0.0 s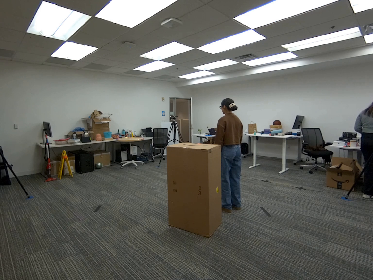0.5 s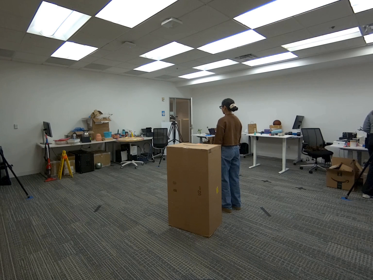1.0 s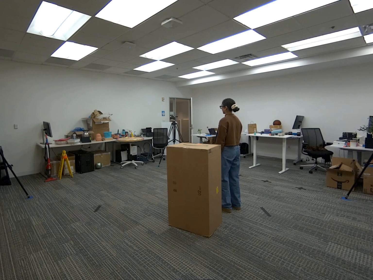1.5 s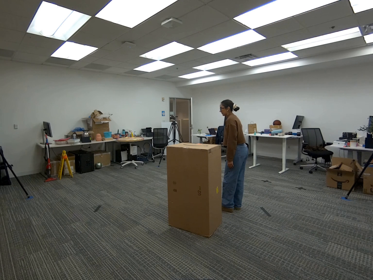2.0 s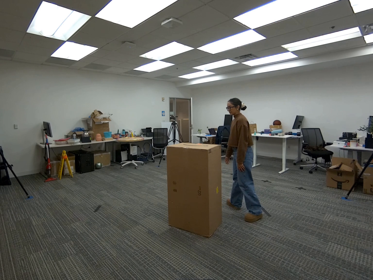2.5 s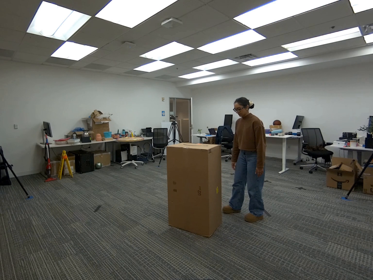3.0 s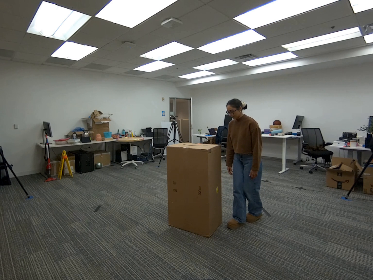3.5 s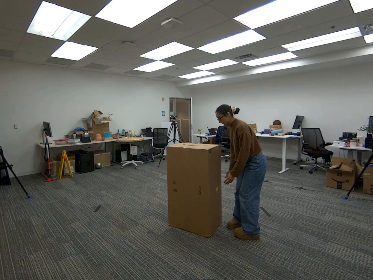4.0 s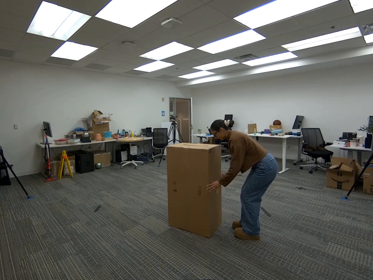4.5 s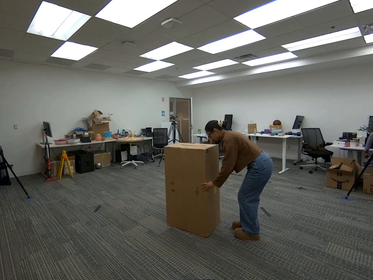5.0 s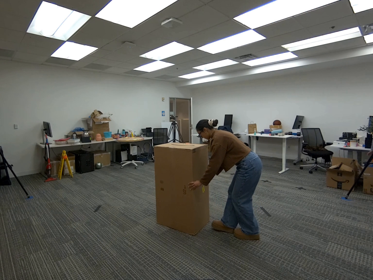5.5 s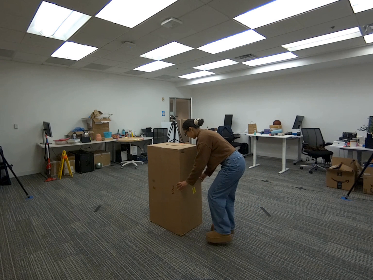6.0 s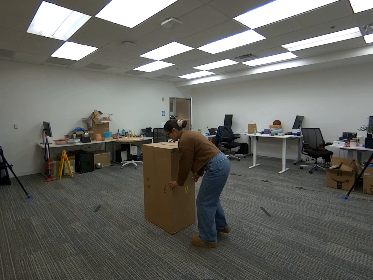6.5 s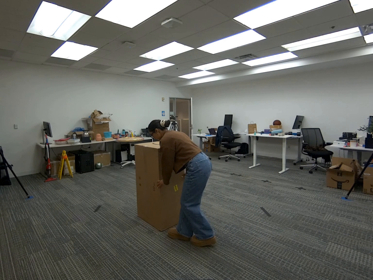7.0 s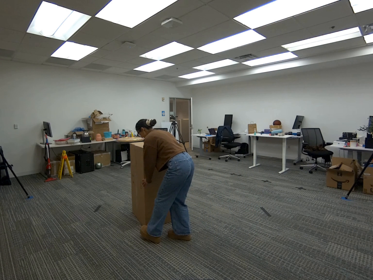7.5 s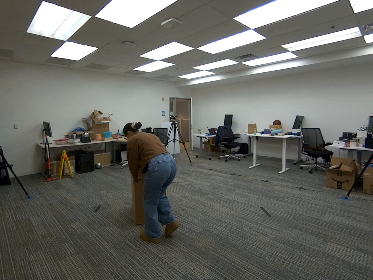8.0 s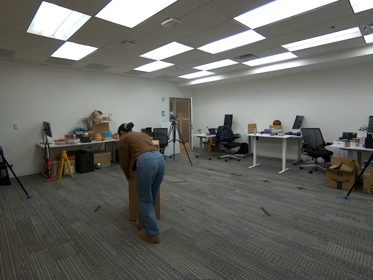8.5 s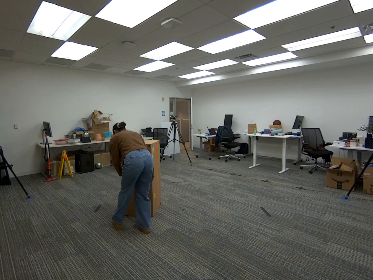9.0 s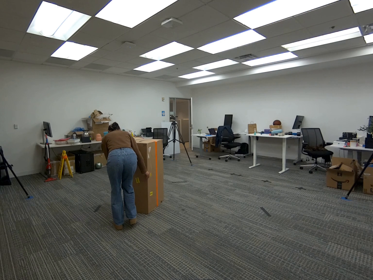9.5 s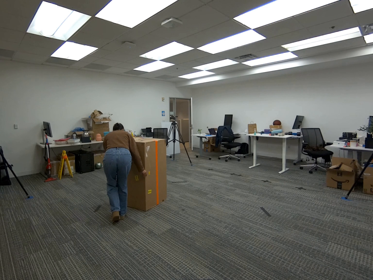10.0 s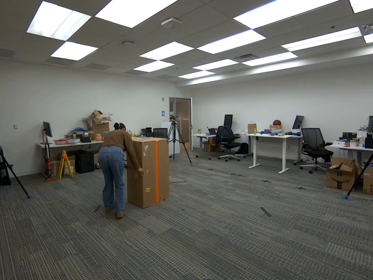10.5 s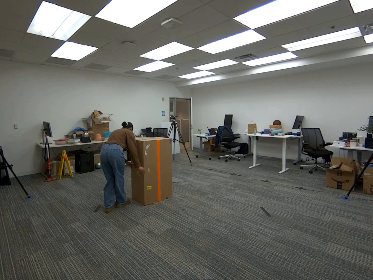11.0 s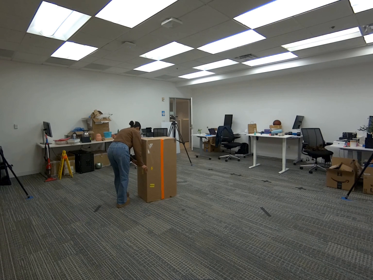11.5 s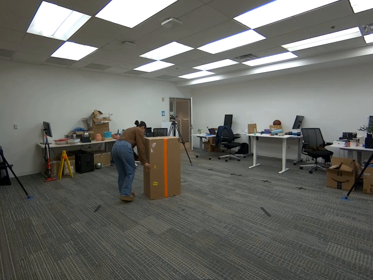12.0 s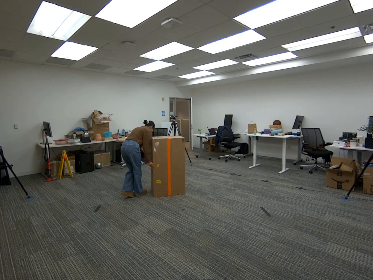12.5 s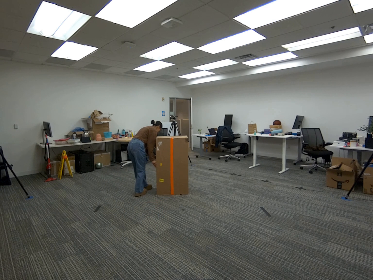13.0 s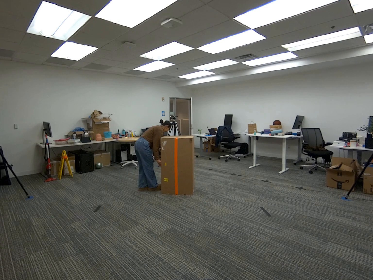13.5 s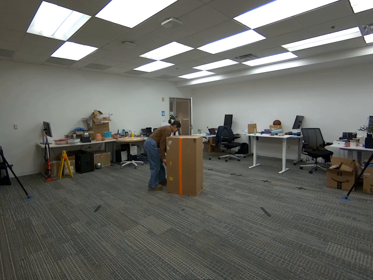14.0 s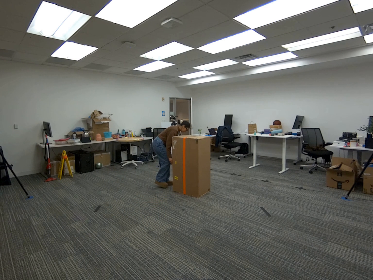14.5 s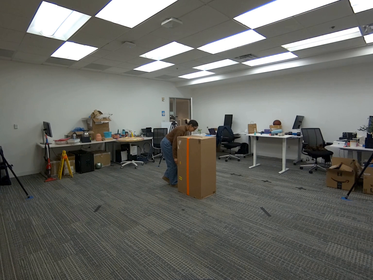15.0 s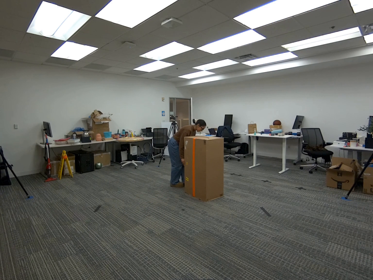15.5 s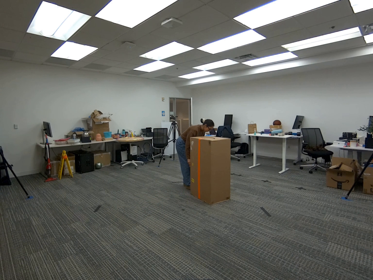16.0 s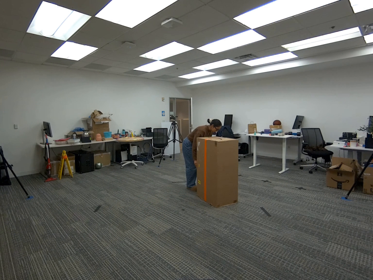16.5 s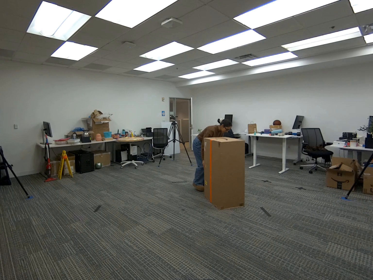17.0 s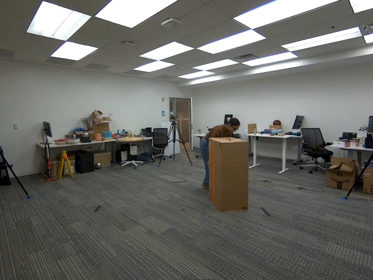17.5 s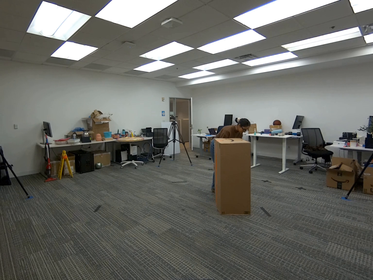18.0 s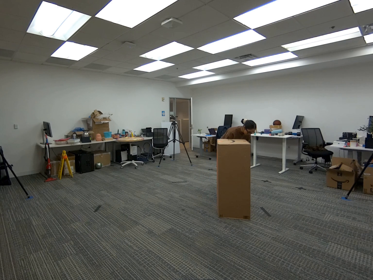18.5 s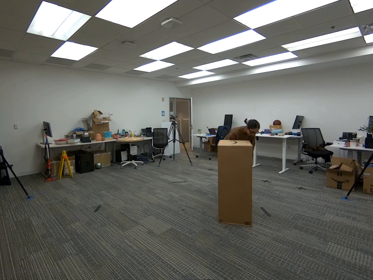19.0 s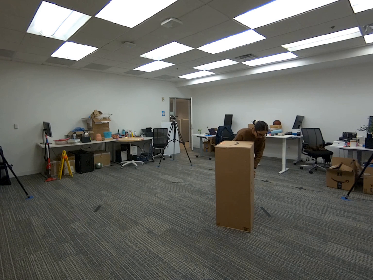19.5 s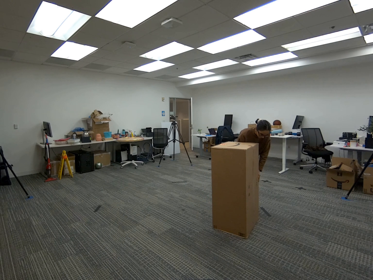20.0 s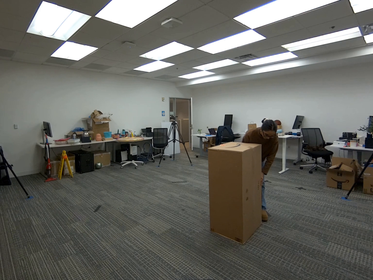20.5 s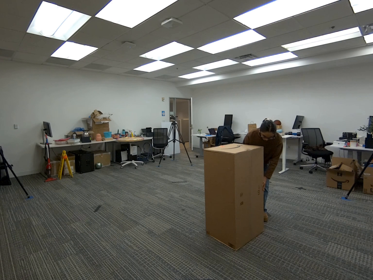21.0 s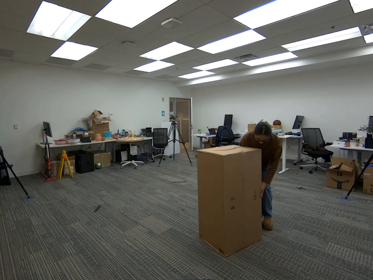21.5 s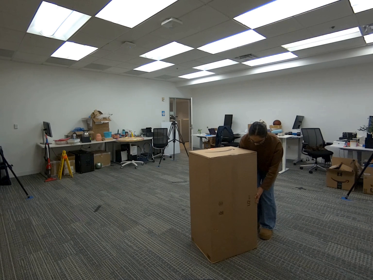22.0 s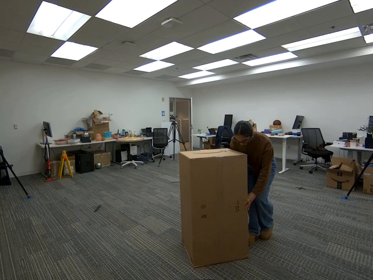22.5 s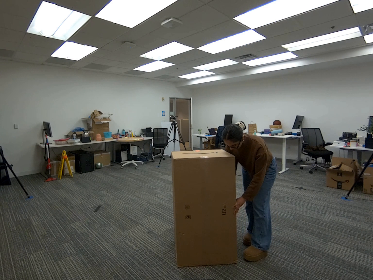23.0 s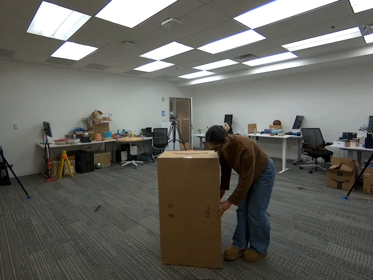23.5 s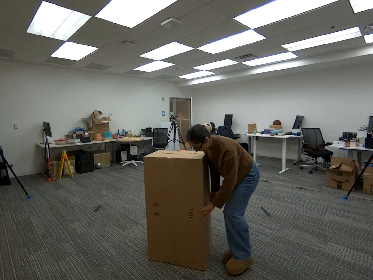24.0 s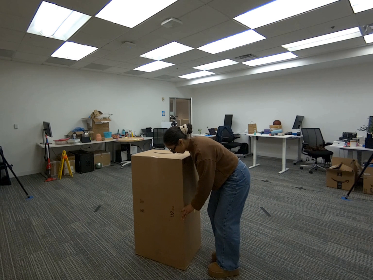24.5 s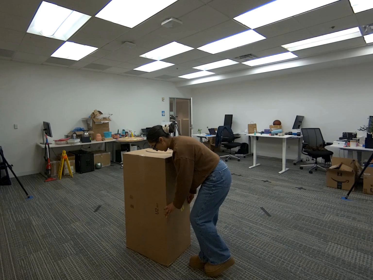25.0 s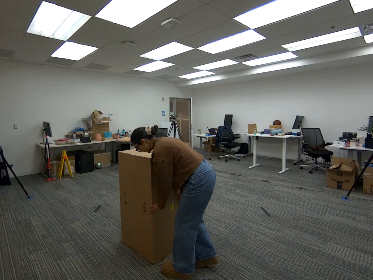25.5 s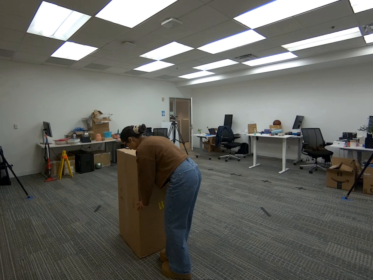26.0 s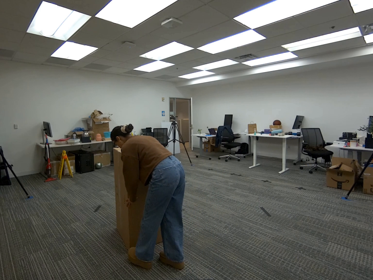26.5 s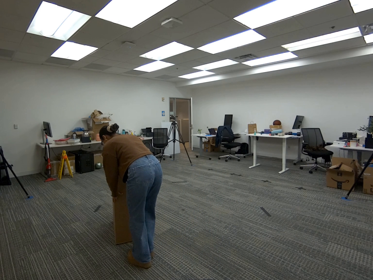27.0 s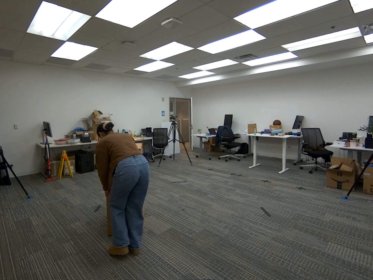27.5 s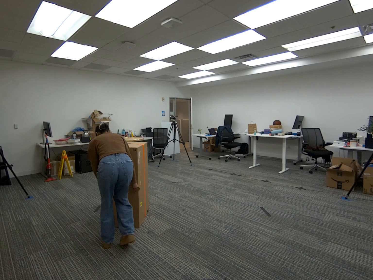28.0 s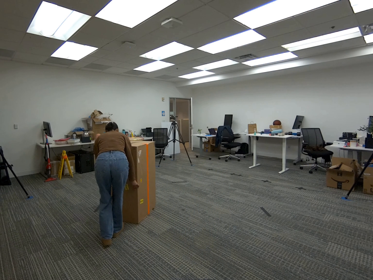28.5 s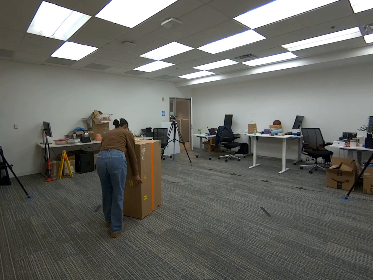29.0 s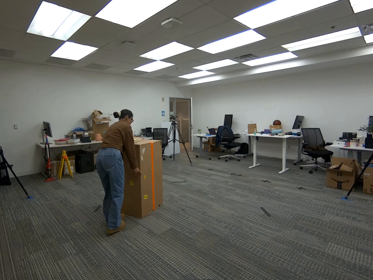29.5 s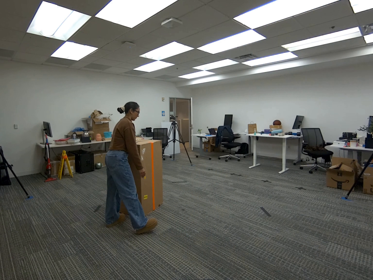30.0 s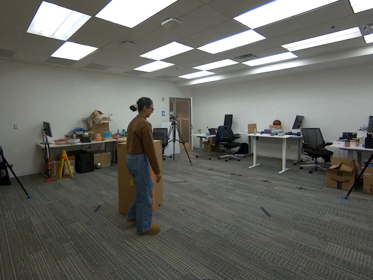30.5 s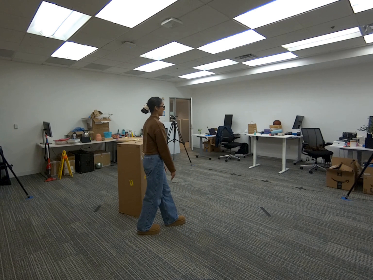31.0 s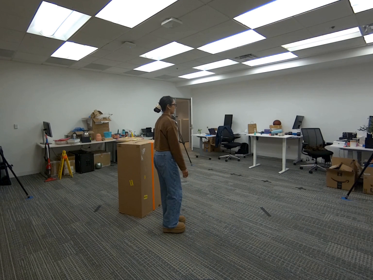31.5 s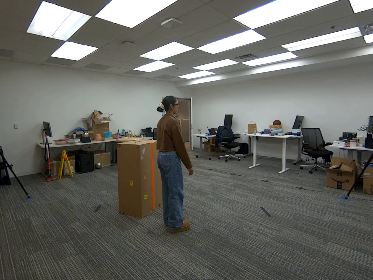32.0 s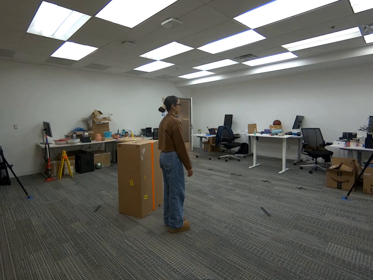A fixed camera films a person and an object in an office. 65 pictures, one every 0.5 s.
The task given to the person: Walk to the giant cardboard box and bend down slightly. Place both hands on the box and push it around within the bounding area. Continue pushing the box until you are finished.
